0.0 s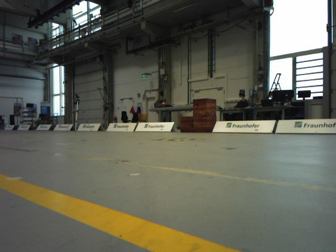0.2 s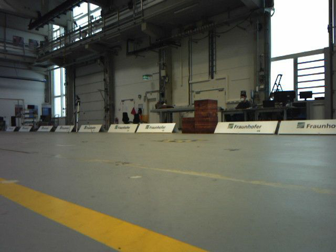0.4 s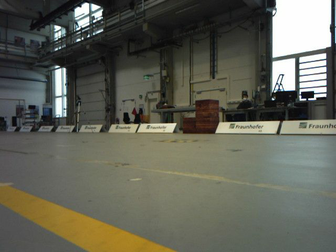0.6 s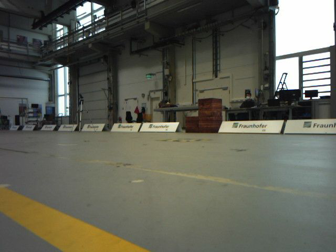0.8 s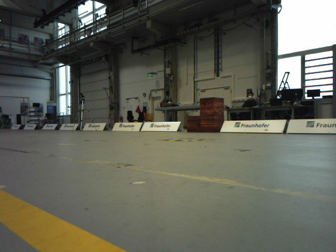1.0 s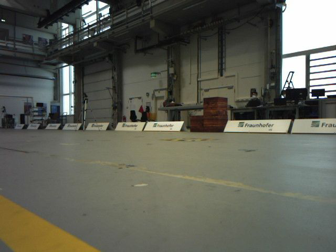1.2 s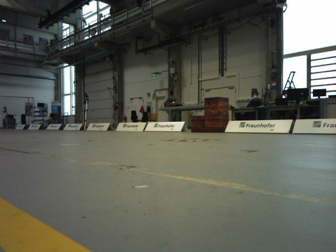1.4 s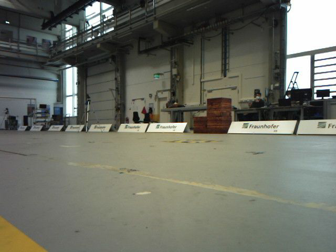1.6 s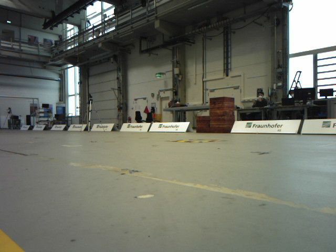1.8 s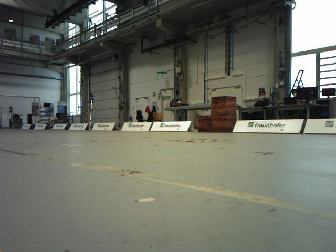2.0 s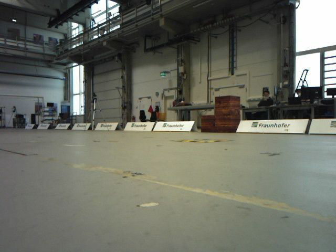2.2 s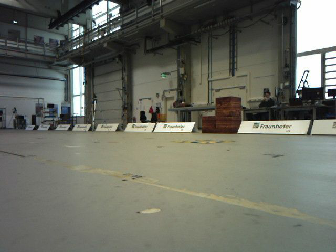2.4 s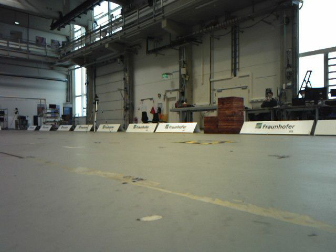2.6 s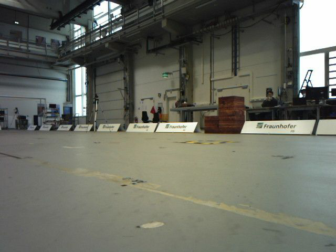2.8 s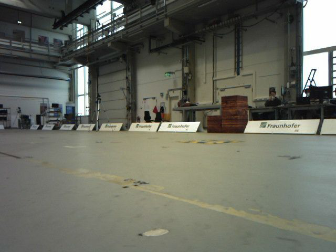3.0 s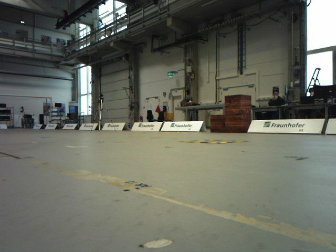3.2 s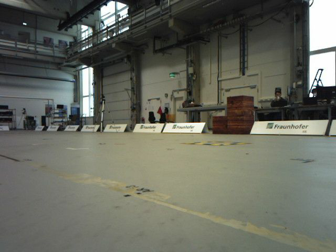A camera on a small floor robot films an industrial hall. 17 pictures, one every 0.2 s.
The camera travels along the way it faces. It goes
forward.
0.0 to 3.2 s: The camera travels forward, about 0.6 m, so what stands in front looms larger.
The film runs forward here.
